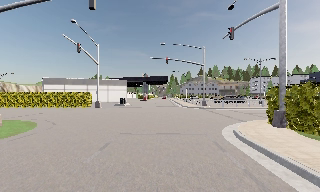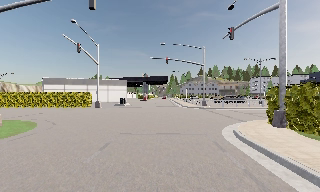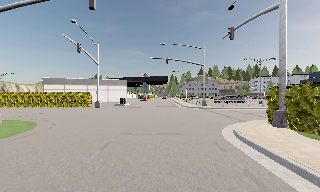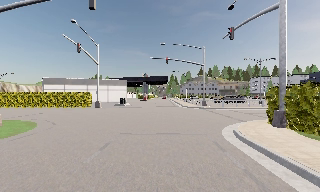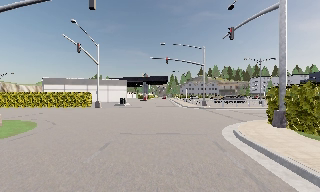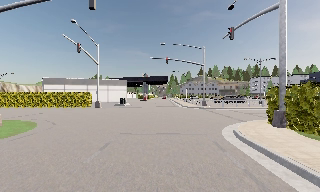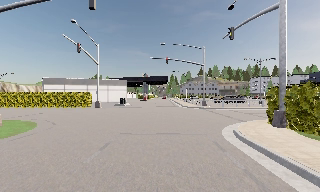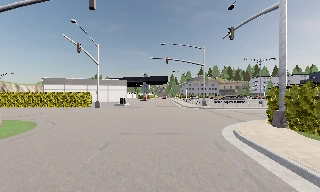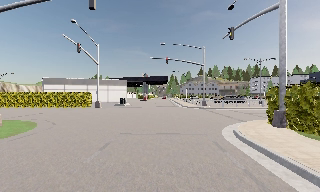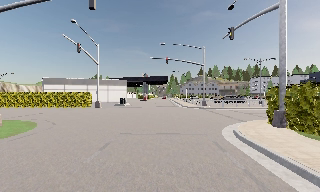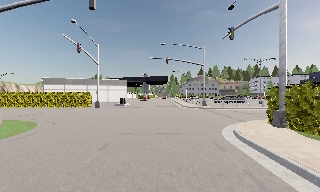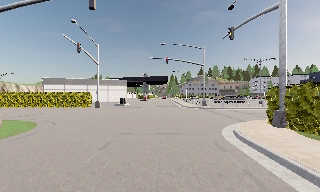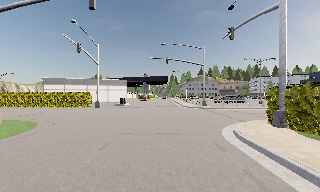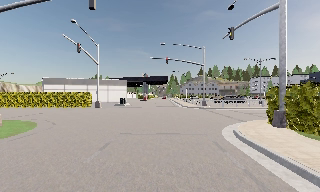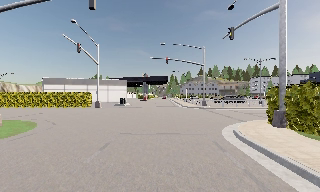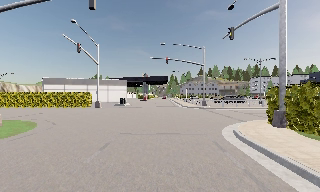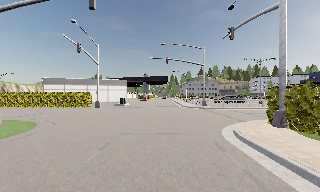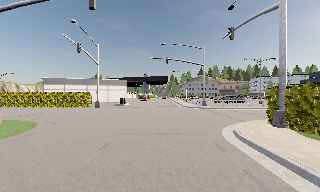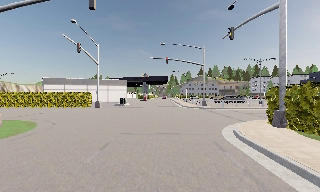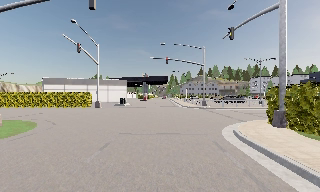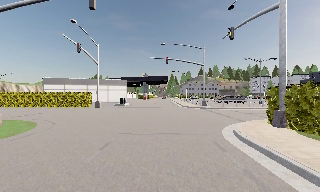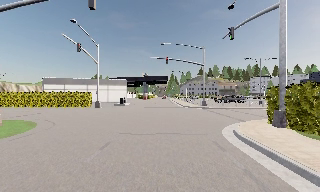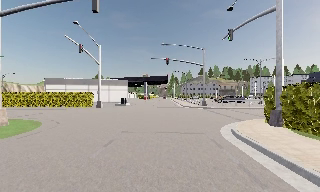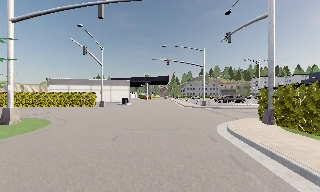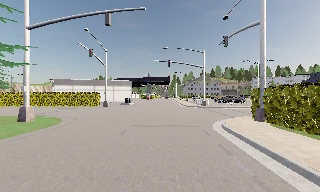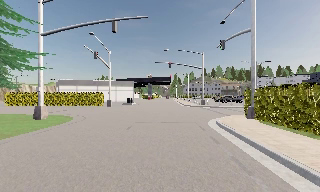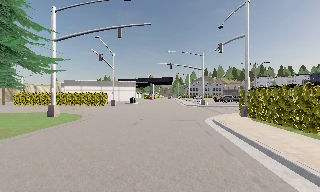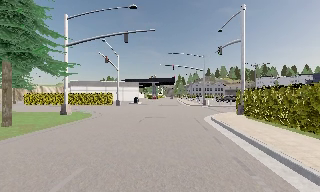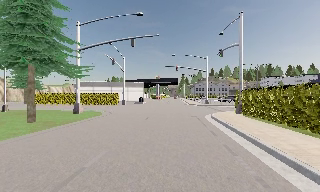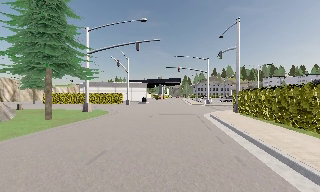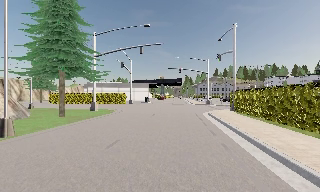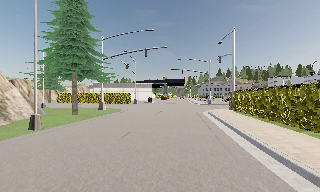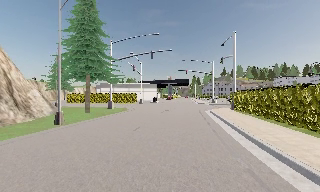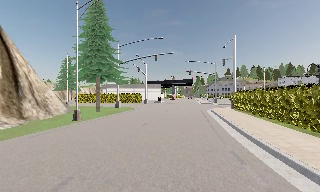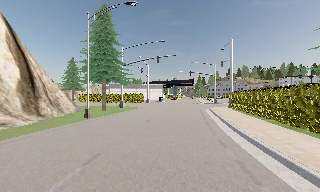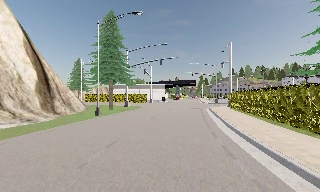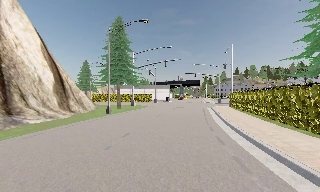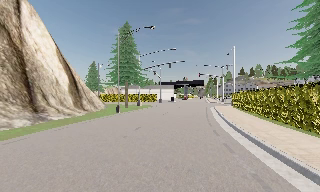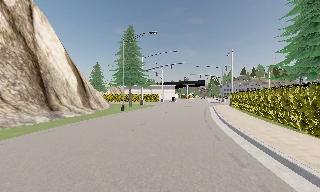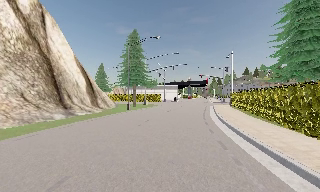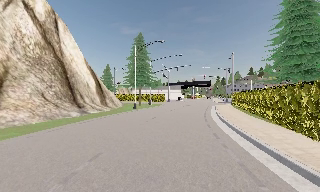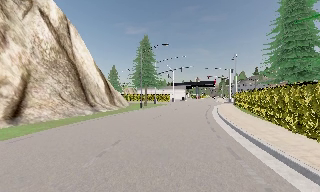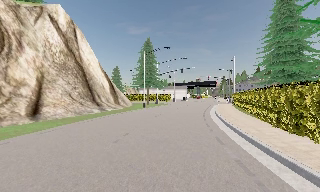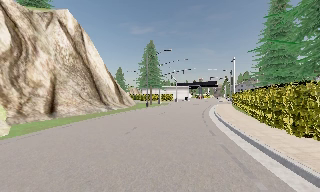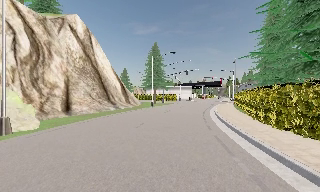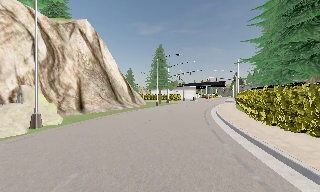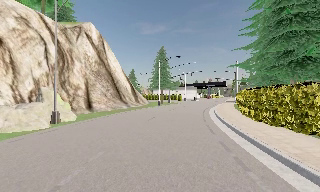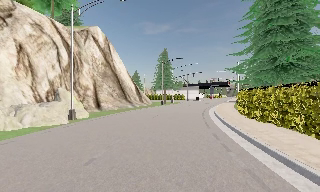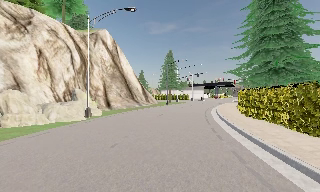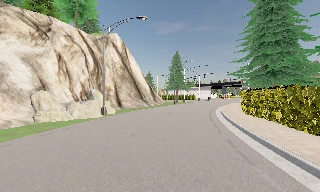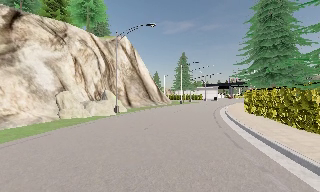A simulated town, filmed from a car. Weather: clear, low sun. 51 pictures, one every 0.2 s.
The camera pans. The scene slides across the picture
to the right.
The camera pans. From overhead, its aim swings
counterclockwise.
0.0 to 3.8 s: The camera keeps its place and its aim.
3.8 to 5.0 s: The camera travels backward, about 3 m, so what stands in front gets smaller. It gains speed.
5.0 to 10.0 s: The camera swings to its left by about 30 degrees, and the scene slides to the right. It travels backward, about 30 m, so what stands in front gets smaller.
The film runs backward here.
